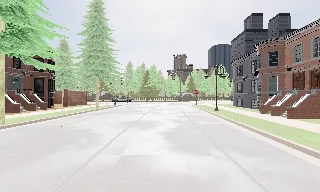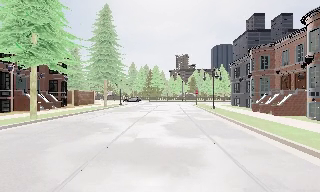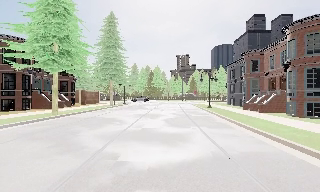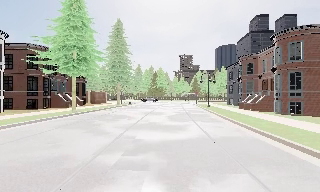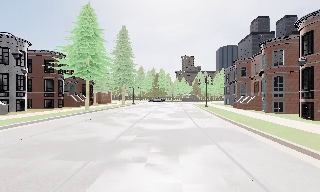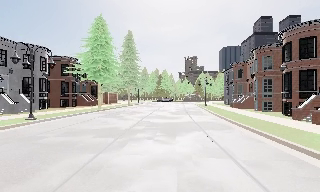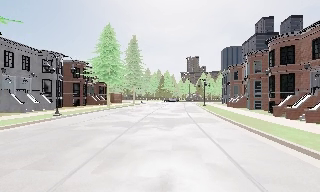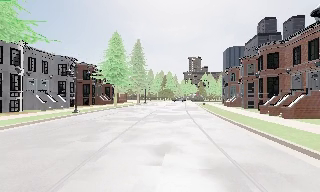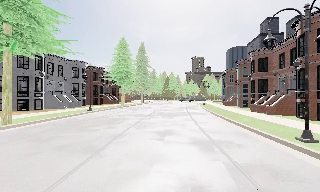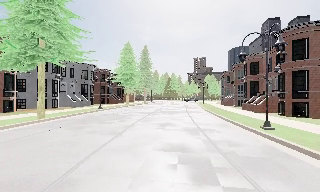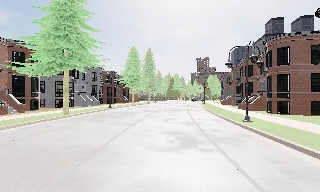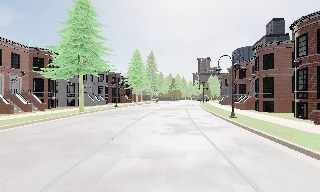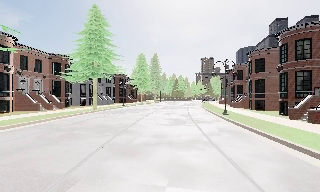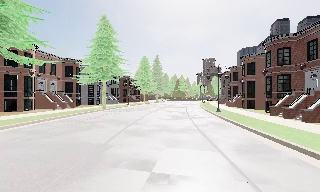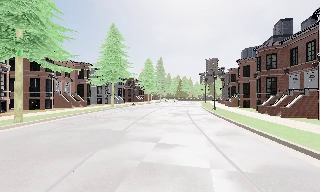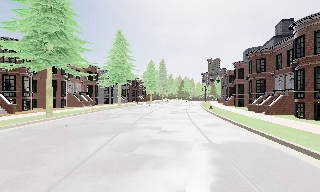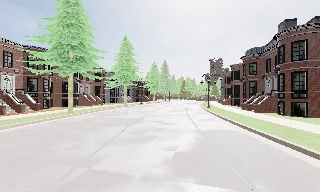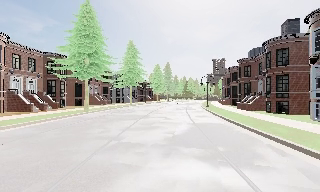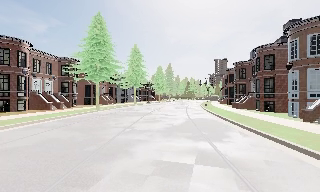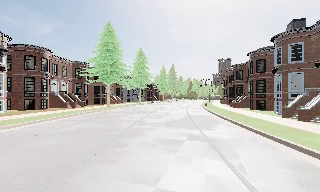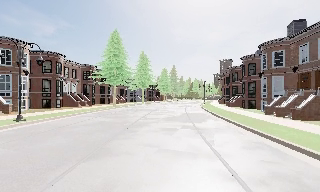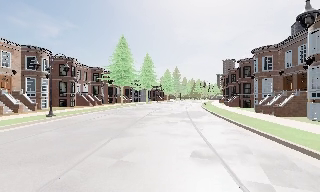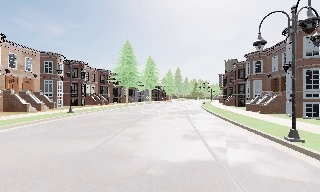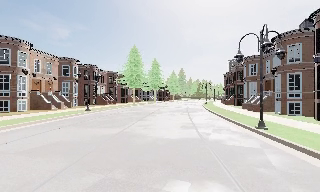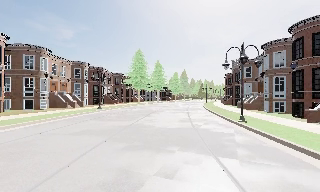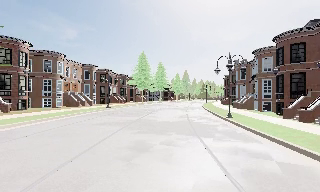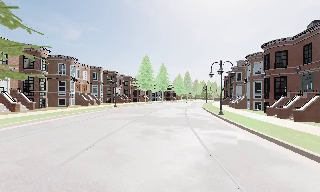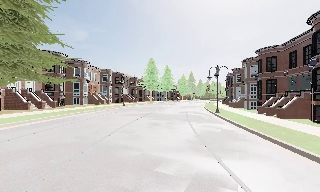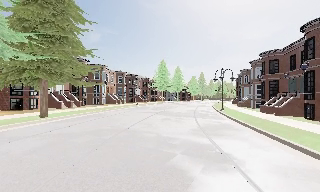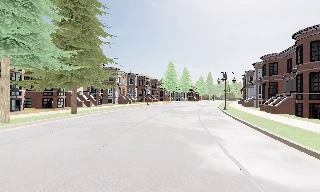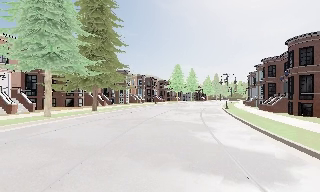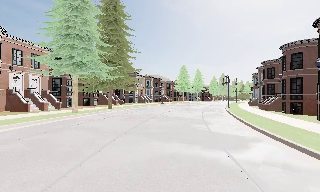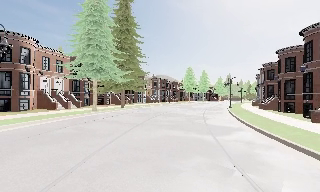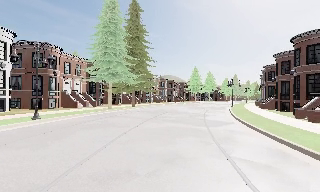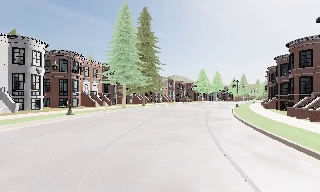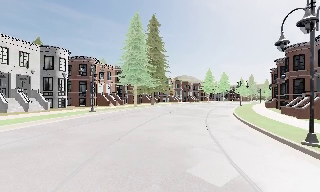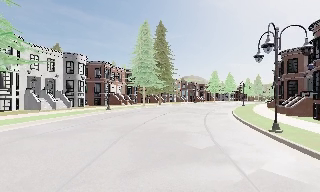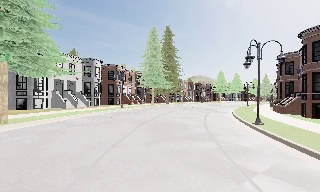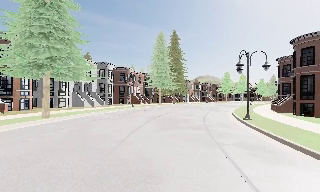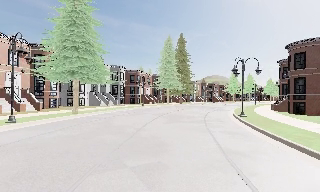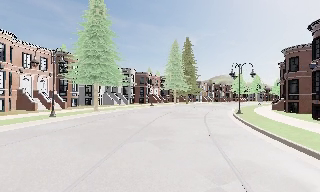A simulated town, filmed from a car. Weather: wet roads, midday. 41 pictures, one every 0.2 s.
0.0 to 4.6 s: The scene slides to the right, as the camera pans about 20 degrees to its left. It travels backward, about 50 m, so what stands in front gets smaller.
4.6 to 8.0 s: The camera swings to its left by about 40 degrees, and the scene slides to the right. It travels backward, about 35 m.
The film runs backward here.
